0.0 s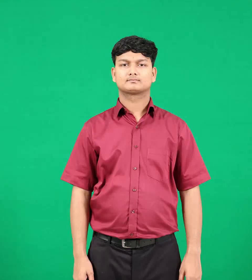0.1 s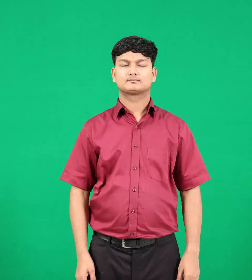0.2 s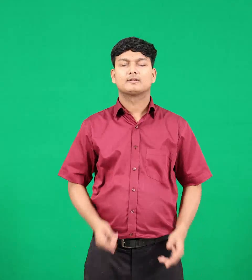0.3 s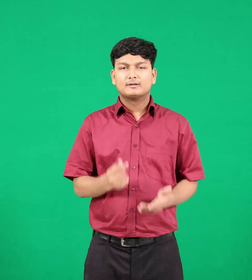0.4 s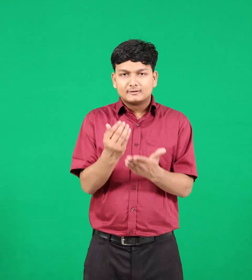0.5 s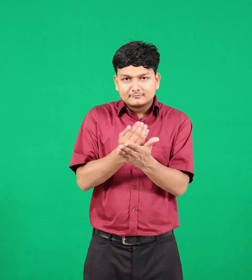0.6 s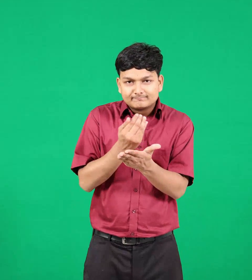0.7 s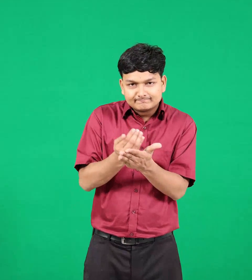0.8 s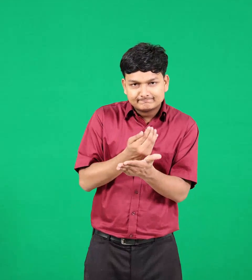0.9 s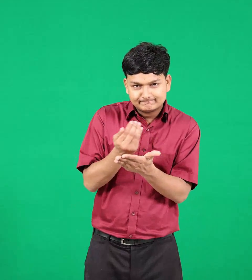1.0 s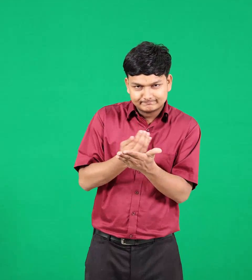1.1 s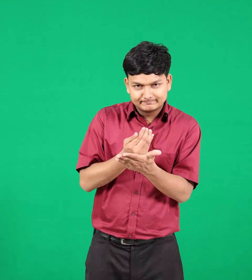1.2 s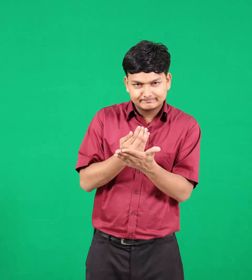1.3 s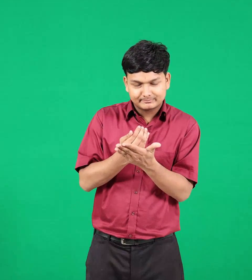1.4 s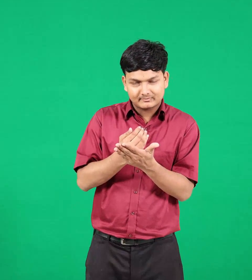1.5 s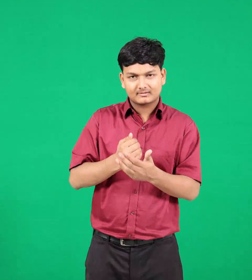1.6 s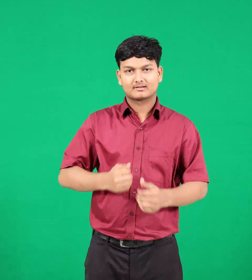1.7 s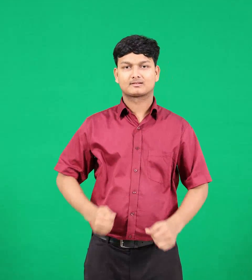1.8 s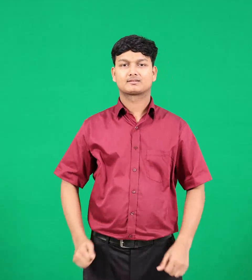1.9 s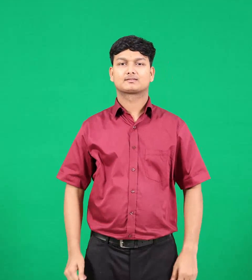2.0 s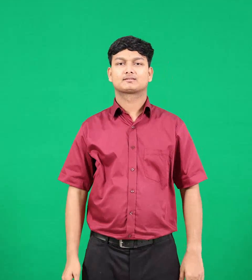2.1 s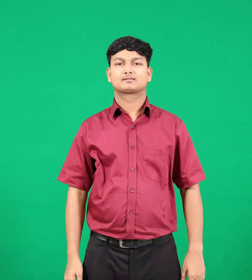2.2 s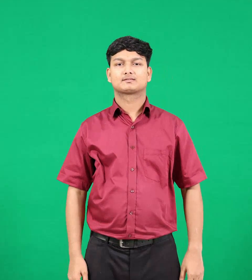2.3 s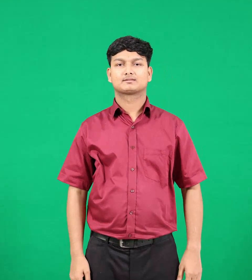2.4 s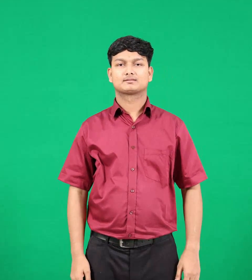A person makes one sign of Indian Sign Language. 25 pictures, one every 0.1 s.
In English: earn
